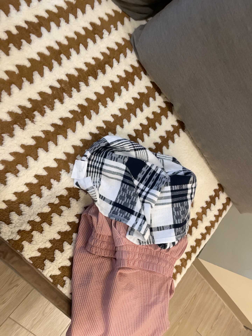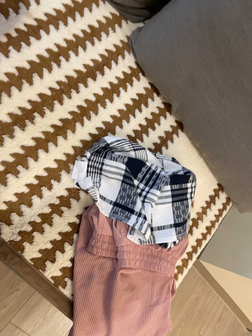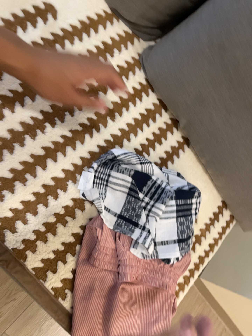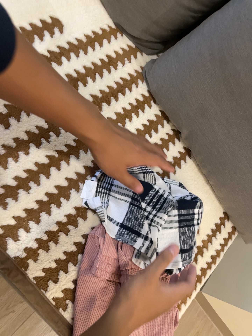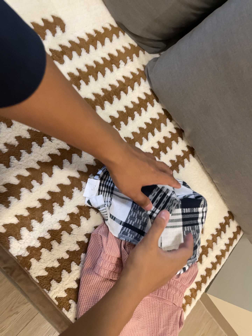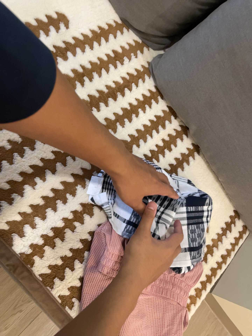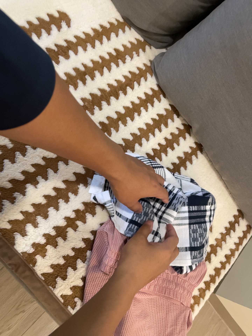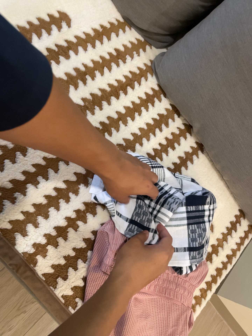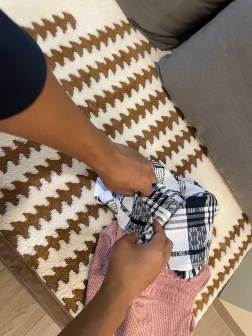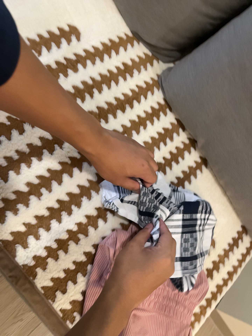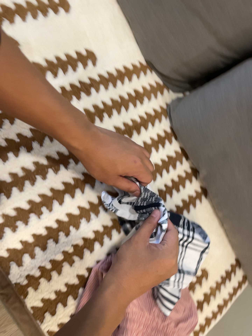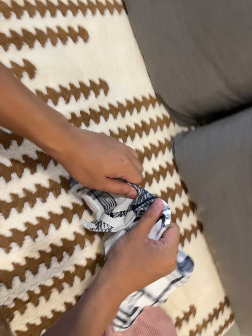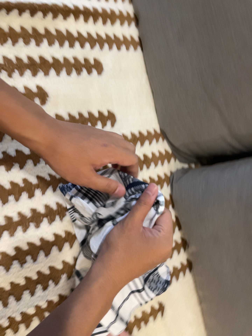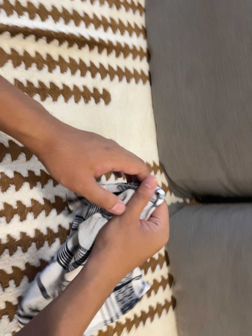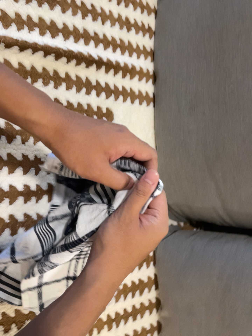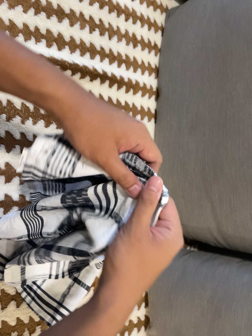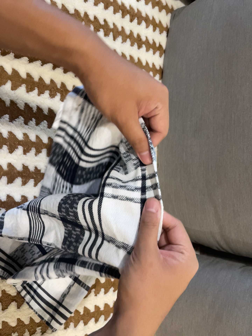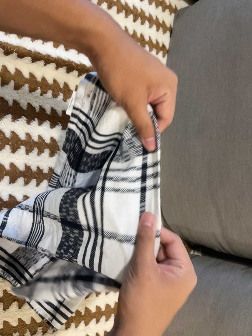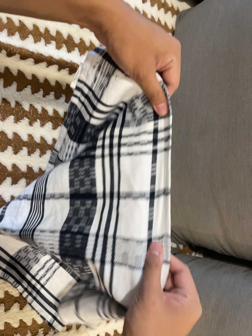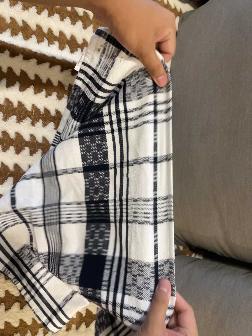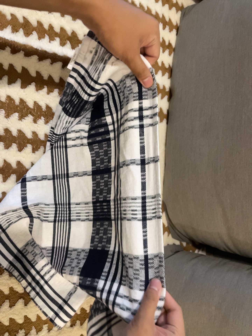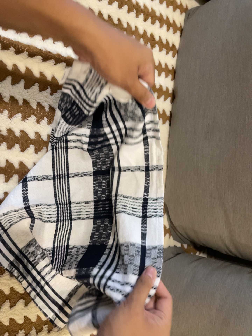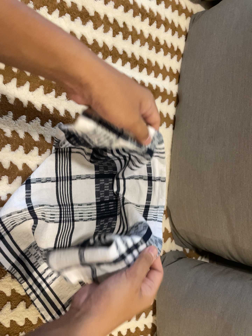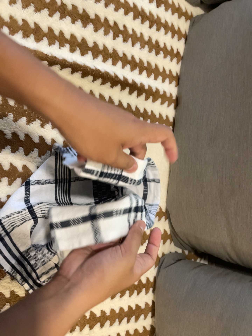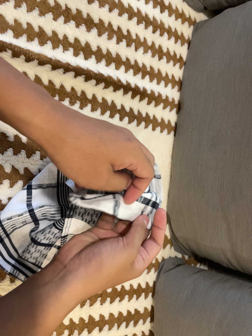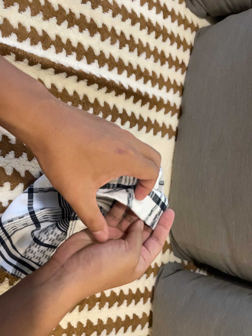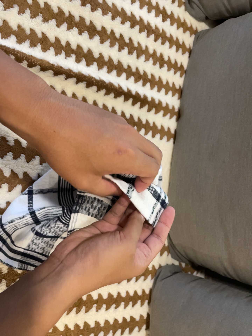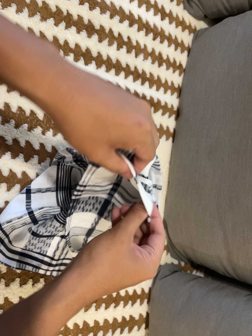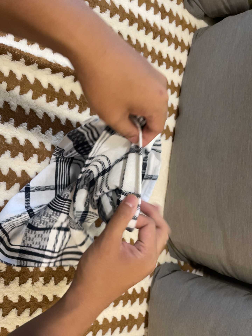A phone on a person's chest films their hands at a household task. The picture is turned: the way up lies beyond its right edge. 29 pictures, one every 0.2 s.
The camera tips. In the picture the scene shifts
downward.
The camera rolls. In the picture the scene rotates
clockwise.
0.0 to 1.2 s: The camera shifts only a little, or ends up much as it began.
1.2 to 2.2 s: The camera travels toward the top of its view, about 9 cm, so close, fixed things drift downward. It rolls about its line of sight by about 15 degrees, and the scene rotates clockwise.
2.2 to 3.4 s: The camera travels toward the top of its view, about 14 cm, so close, fixed things drift downward. Its aim tips toward the top of its view by about 10 degrees, and the scene shifts downward. It rolls about its line of sight by about 25 degrees, and the scene rotates clockwise.
3.4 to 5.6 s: The camera shifts only a little, or ends up much as it began.
The film runs forward here.
